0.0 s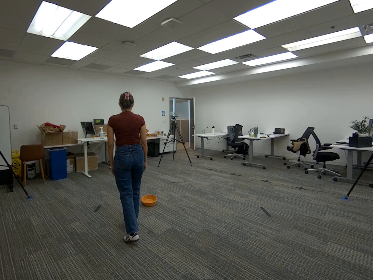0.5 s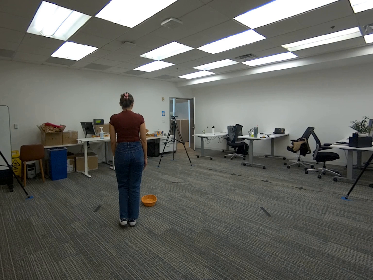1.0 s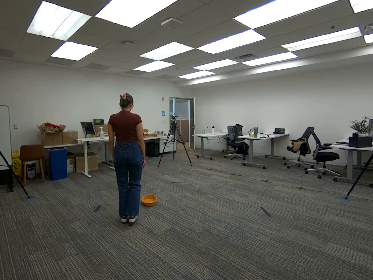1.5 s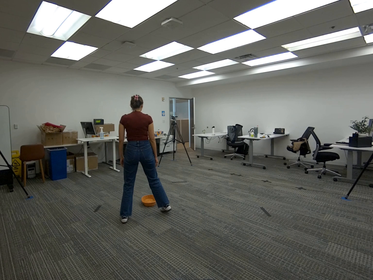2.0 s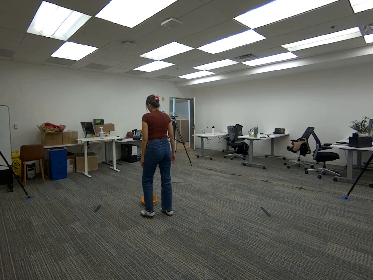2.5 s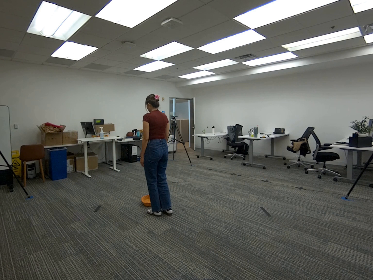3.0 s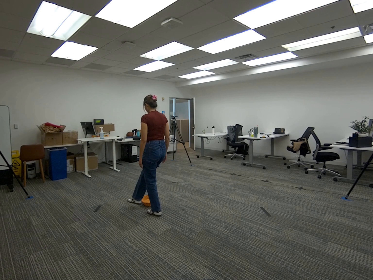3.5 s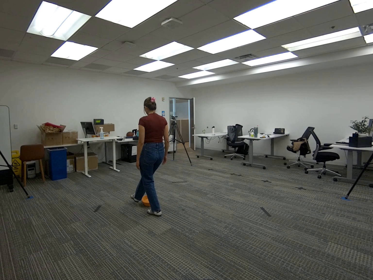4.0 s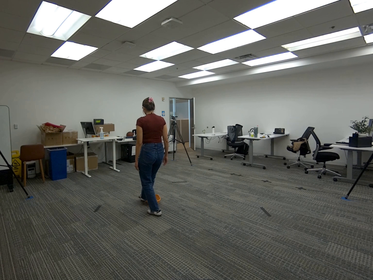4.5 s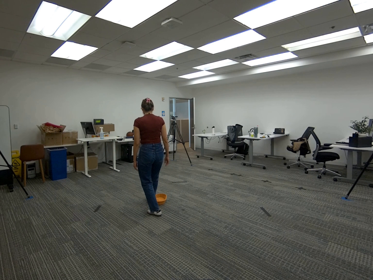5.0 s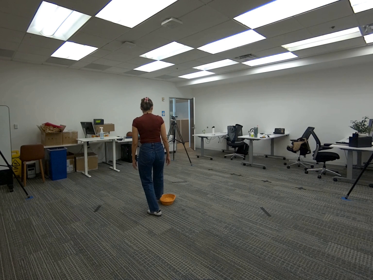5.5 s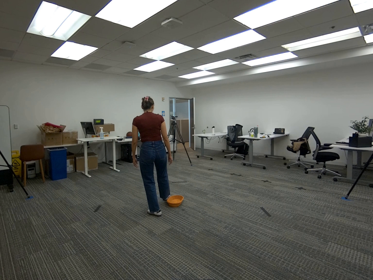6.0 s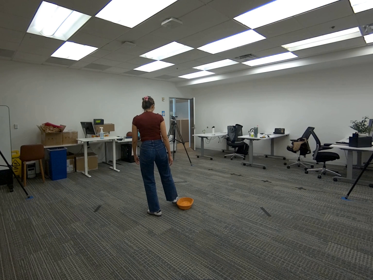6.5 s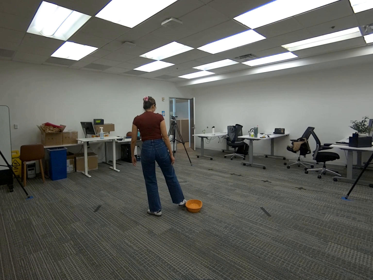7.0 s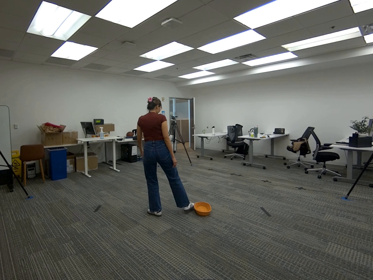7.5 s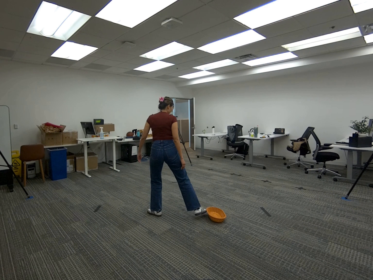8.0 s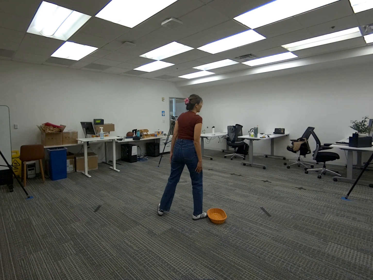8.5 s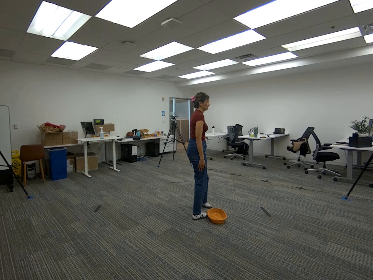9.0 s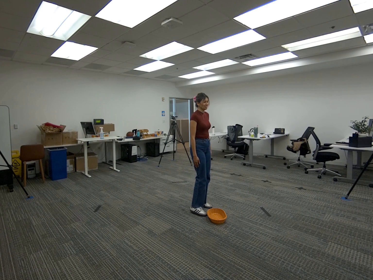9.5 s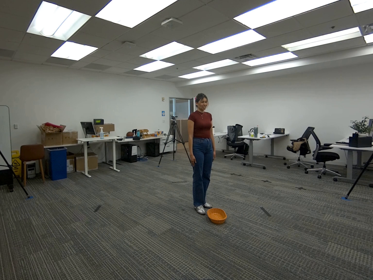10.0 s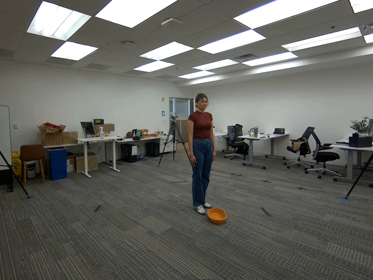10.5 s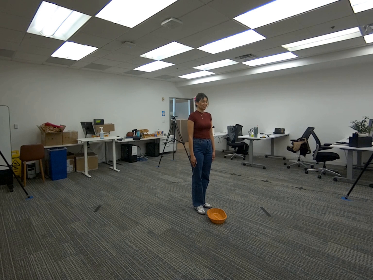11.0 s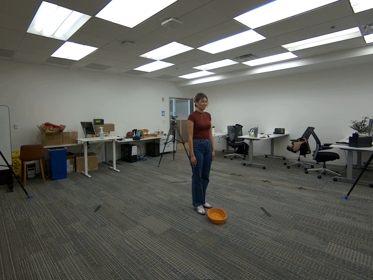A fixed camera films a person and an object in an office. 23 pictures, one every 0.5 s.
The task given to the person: Walk to the woven basket from the ground and use your right foot and push it to the side.
